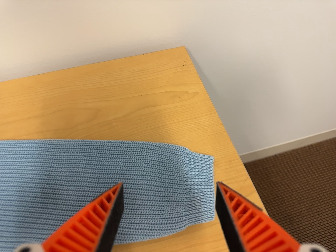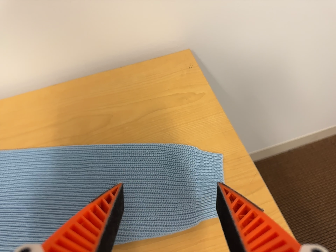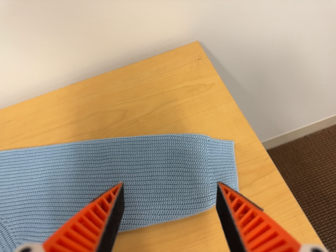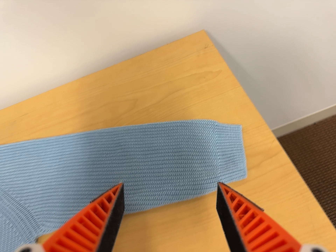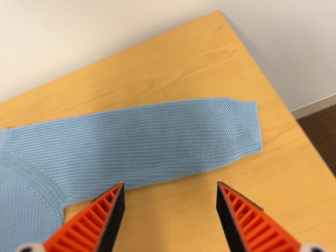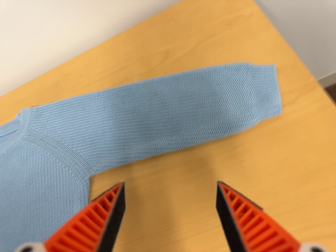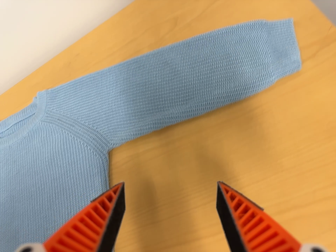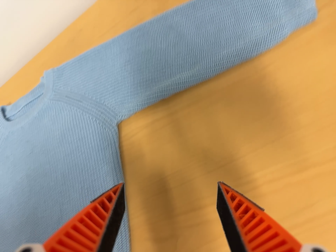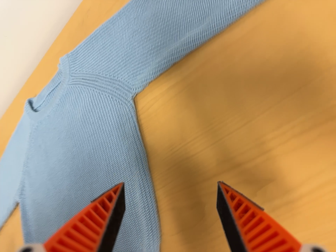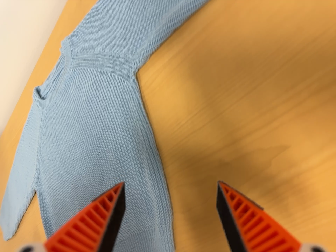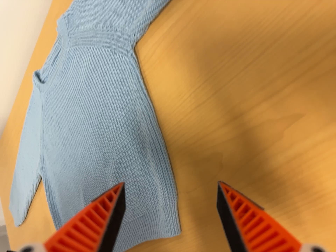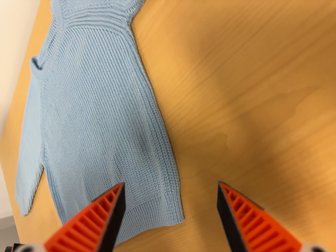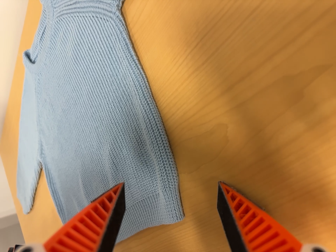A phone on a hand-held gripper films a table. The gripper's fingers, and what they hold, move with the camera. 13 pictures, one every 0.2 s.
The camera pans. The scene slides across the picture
to the right.
The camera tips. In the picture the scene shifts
upward.
0.0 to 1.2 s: The scene slides to the right, as the camera pans about 20 degrees to its left. It travels toward the bottom of its view and backward, about 9 cm, so close, fixed things drift upward. Its aim tips toward the bottom of its view by about 15 degrees, and the scene shifts upward. It rolls about its line of sight by about 15 degrees, and the scene rotates counterclockwise.
1.2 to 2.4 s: The camera pans to its left by about 20 degrees. It travels forward, to its right and toward the bottom of its view, about 16 cm, so what stands in front looms larger. Its aim tips toward the bottom of its view by about 20 degrees, and the scene shifts upward. It rolls about its line of sight by about 20 degrees, and the scene rotates counterclockwise.
The film runs forward here.
